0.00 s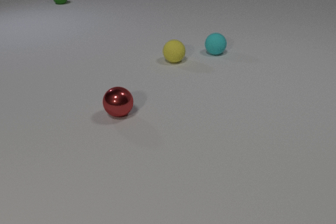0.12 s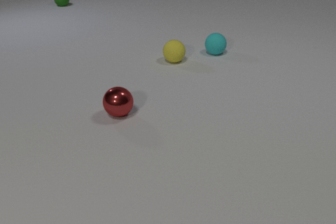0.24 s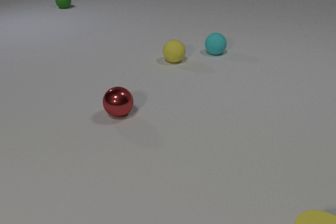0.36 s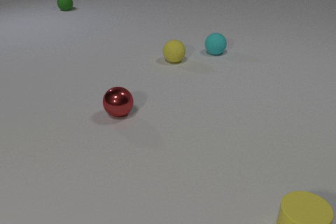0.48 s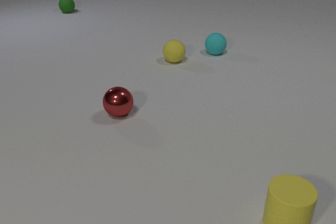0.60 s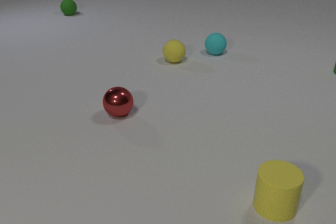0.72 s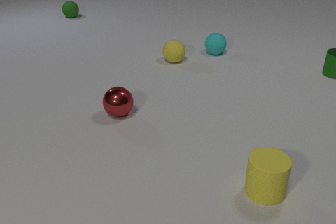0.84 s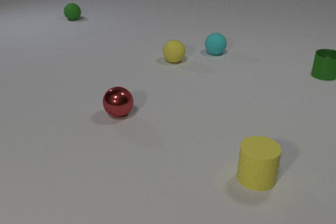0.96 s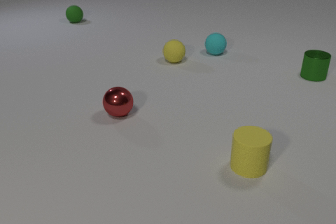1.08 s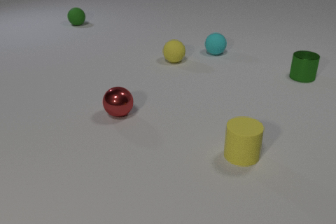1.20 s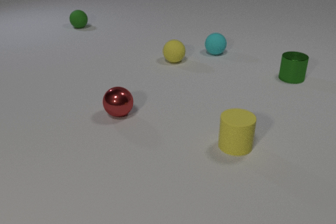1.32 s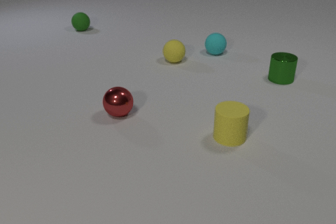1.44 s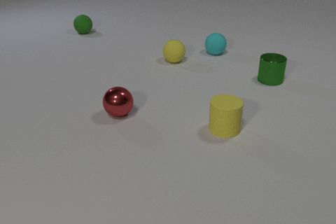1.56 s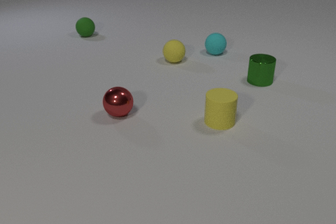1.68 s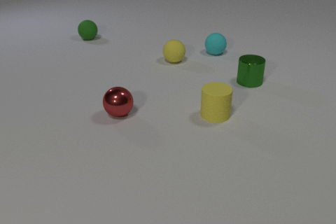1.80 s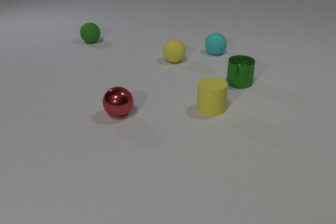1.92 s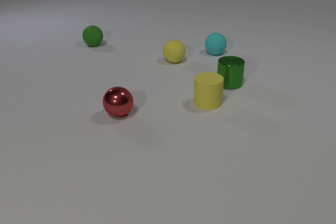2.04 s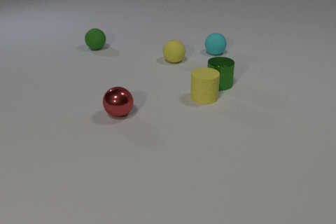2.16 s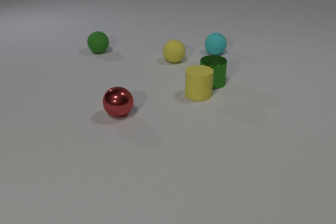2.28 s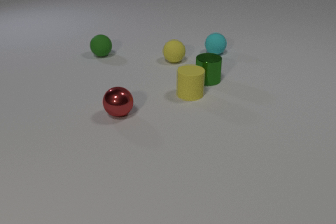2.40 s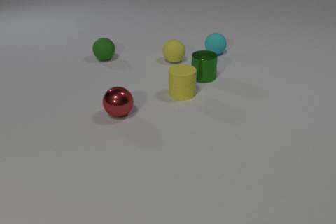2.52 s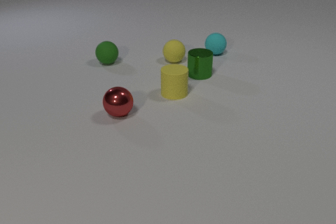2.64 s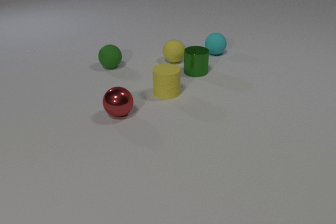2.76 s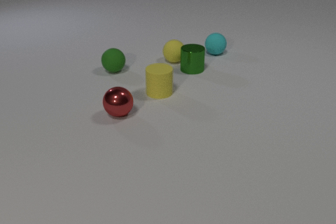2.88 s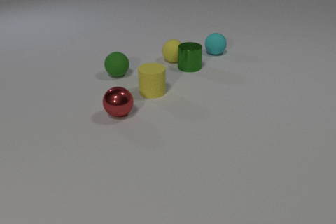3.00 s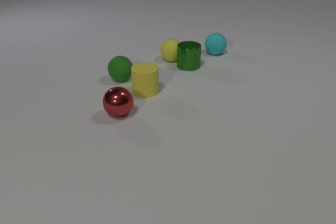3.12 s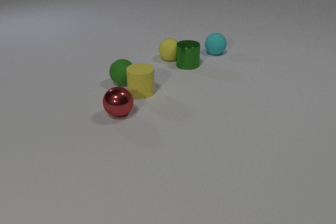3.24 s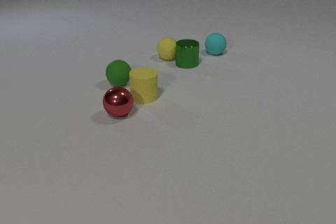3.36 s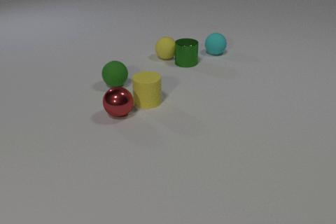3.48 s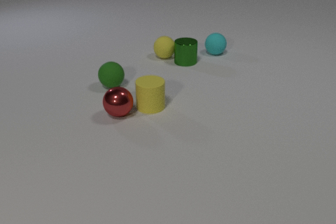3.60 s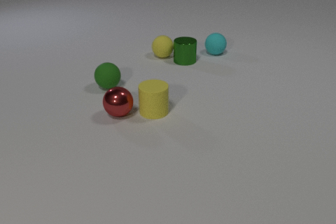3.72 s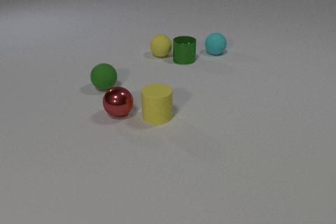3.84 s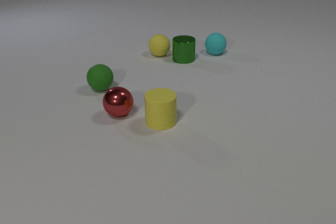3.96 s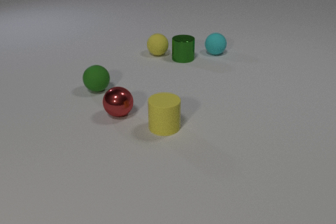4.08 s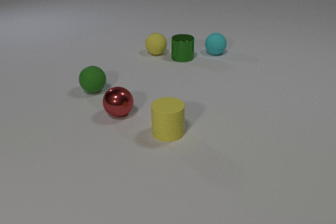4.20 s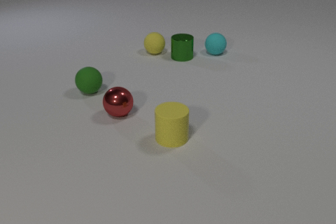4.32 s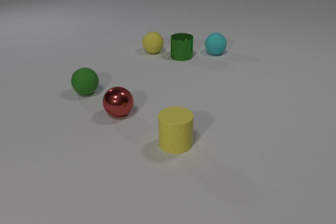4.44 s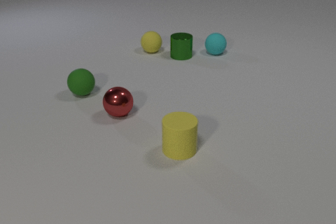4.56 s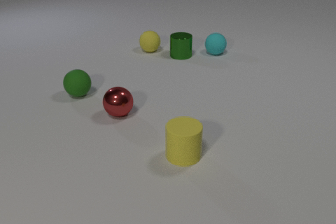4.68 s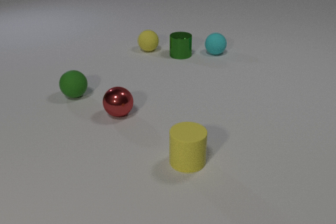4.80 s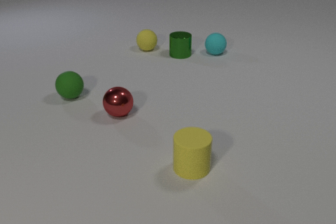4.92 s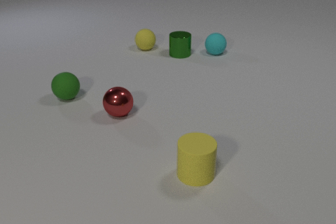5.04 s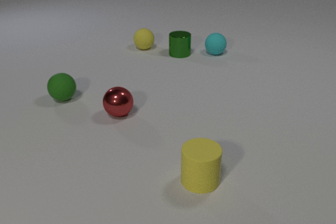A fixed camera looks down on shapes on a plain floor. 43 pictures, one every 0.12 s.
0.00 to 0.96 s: The yellow rubber cylinder comes in at the bottom edge, slides away from the camera and to the left. The green metal cylinder comes in at the right edge, slides to the left and toward the camera. The green rubber sphere rolls toward the camera.
0.96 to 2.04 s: The yellow rubber cylinder slides away from the camera. The green metal cylinder slides to the left and toward the camera. The green rubber sphere rolls toward the camera.
2.04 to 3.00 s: The yellow rubber cylinder slides to the left. The green metal cylinder slides away from the camera and to the left. The green rubber sphere rolls toward the camera. The yellow rubber cylinder and the green metal cylinder collide. The green metal cylinder and the yellow rubber sphere collide.
3.00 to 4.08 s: The yellow rubber cylinder slides toward the camera. The green metal cylinder slides away from the camera. The yellow rubber sphere rolls away from the camera and to the left. The green rubber sphere rolls to the left and toward the camera. The yellow rubber cylinder and the green rubber sphere collide.
4.08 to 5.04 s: The yellow rubber cylinder slides toward the camera and to the right. The green metal cylinder slides away from the camera. The yellow rubber sphere rolls away from the camera and to the left. The green rubber sphere rolls to the left.
How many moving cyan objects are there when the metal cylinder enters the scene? 0.
How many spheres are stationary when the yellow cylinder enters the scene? 3.
Are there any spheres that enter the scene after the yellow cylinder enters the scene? no.
